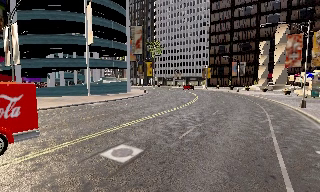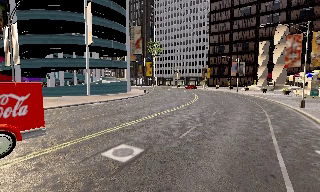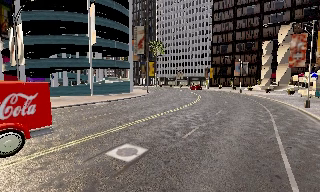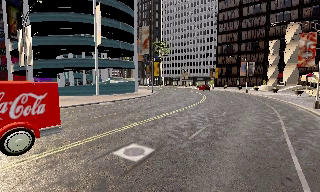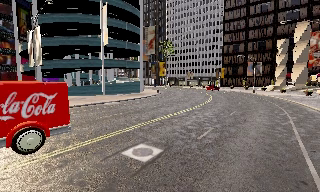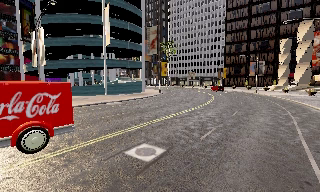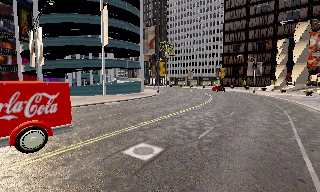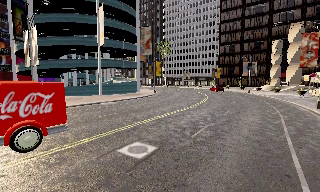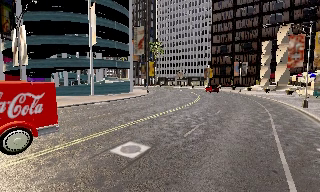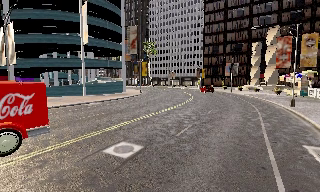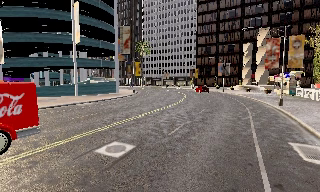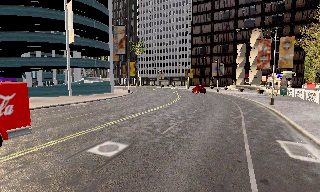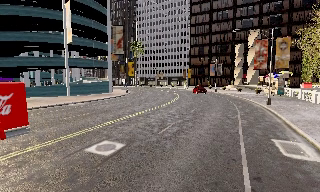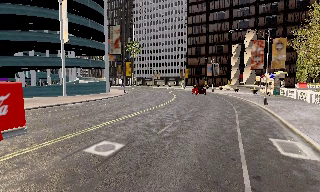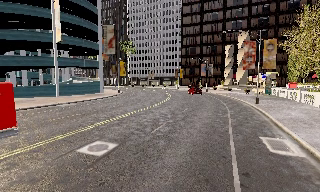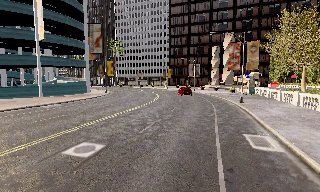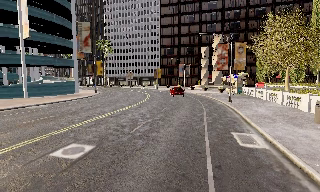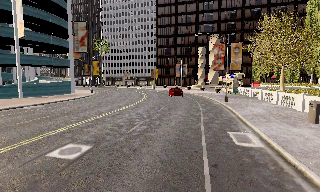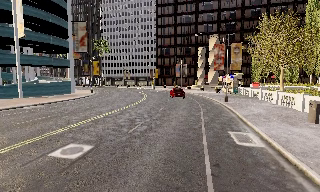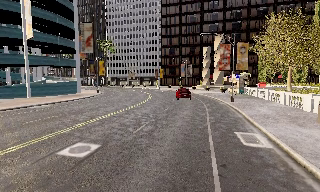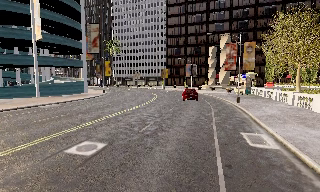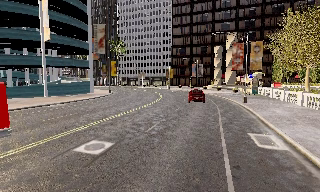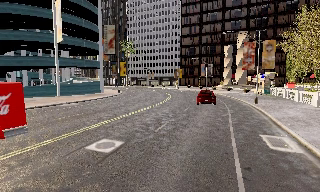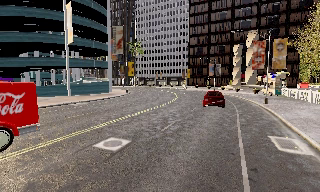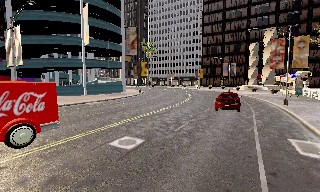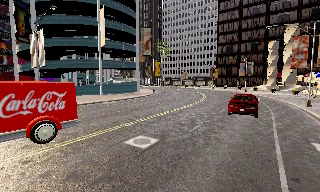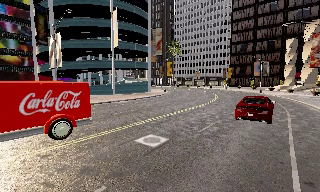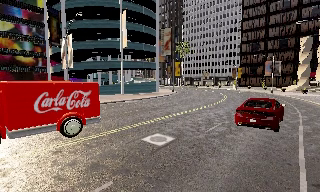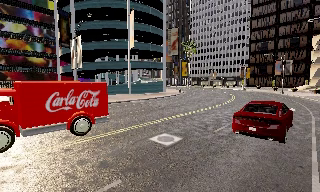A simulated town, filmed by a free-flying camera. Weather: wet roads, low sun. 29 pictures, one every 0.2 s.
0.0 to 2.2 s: The camera travels backward, about 0.5 m, so what stands in front gets smaller.
2.2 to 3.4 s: The scene slides to the left, as the camera pans about 10 degrees to its right.
3.4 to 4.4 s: The camera shifts only a little, or ends up much as it began.
4.4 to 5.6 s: The camera swings to its left by about 20 degrees, and the scene slides to the right.
The film runs backward here.
